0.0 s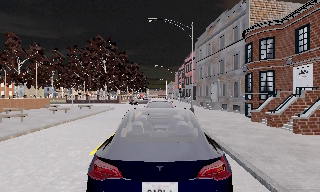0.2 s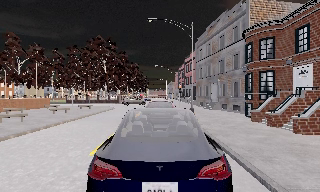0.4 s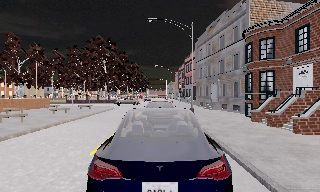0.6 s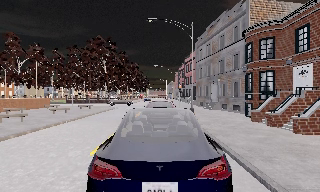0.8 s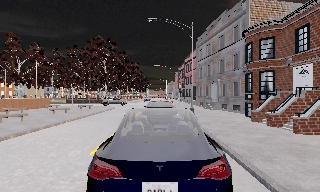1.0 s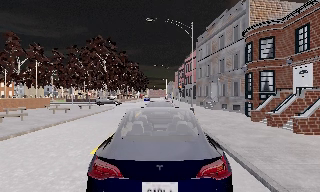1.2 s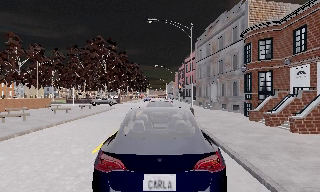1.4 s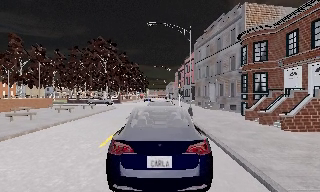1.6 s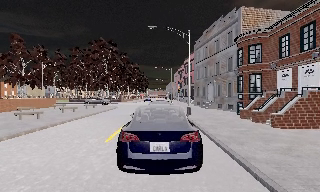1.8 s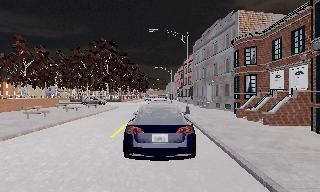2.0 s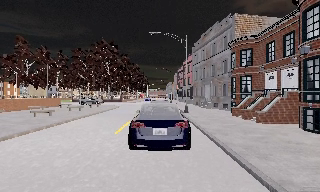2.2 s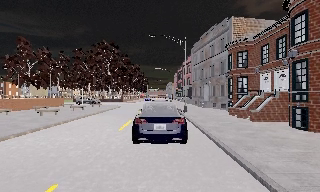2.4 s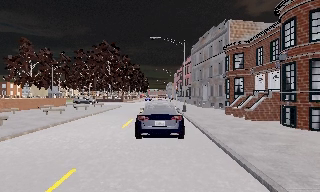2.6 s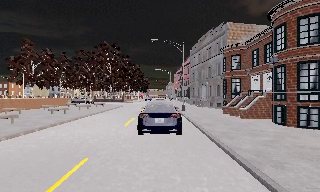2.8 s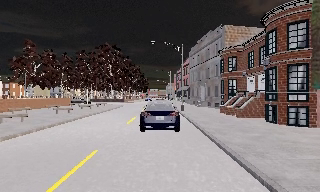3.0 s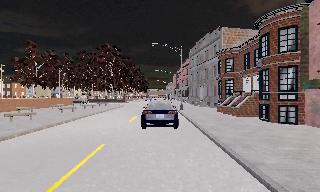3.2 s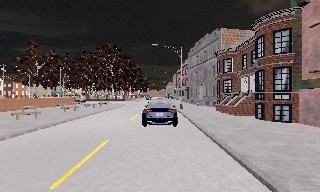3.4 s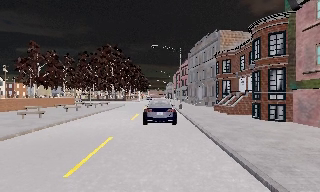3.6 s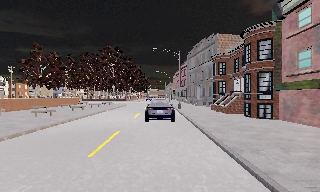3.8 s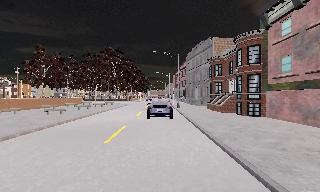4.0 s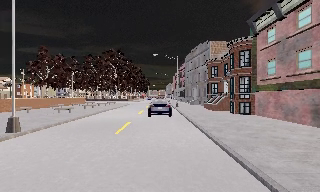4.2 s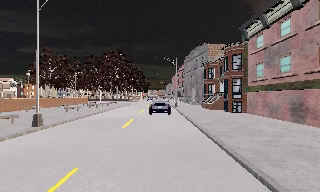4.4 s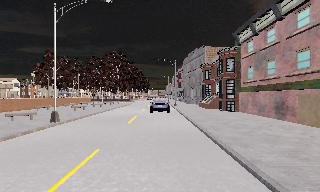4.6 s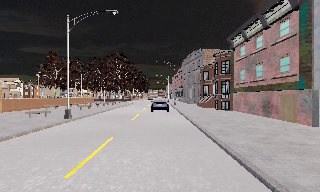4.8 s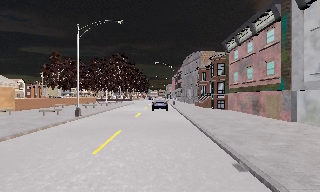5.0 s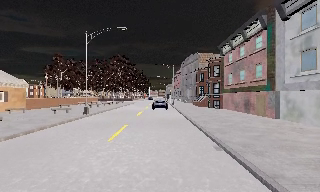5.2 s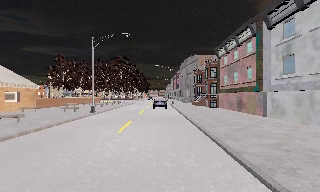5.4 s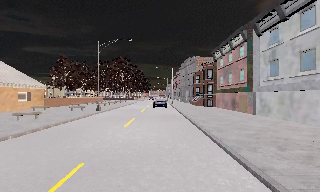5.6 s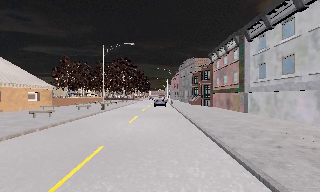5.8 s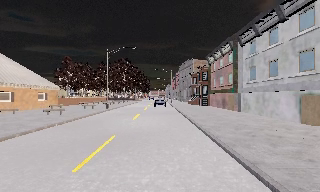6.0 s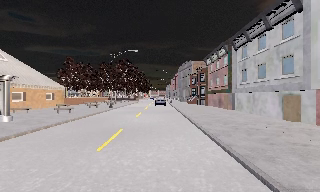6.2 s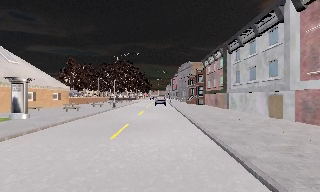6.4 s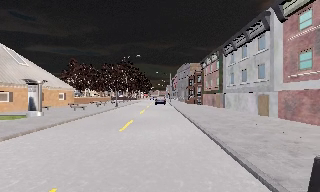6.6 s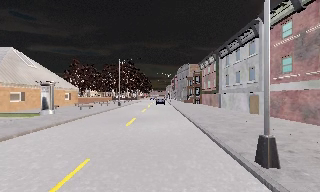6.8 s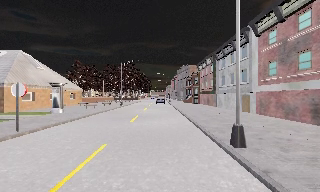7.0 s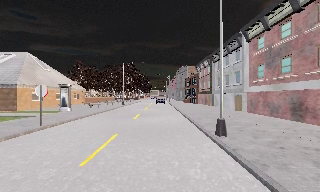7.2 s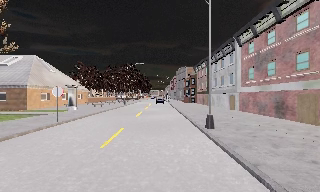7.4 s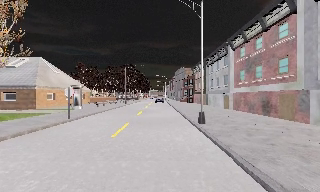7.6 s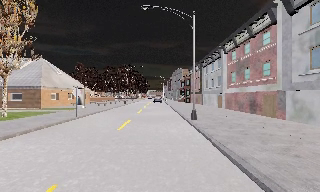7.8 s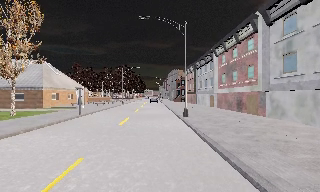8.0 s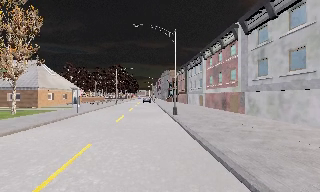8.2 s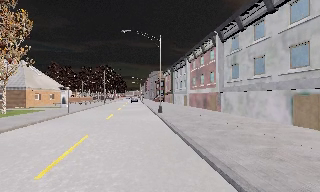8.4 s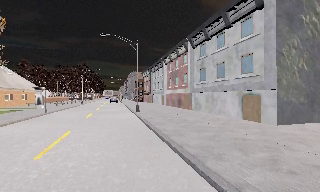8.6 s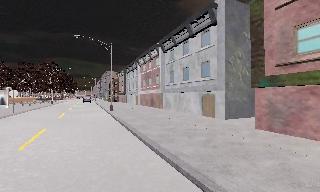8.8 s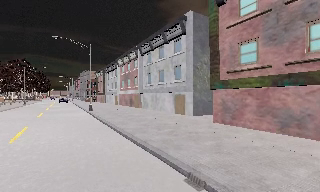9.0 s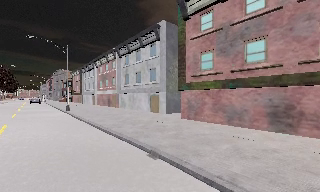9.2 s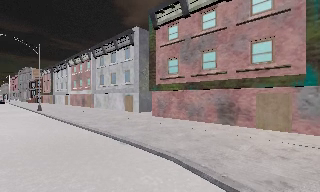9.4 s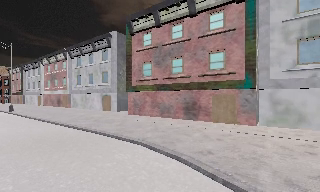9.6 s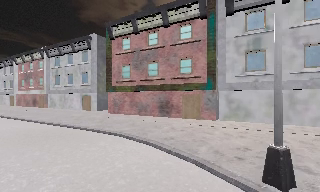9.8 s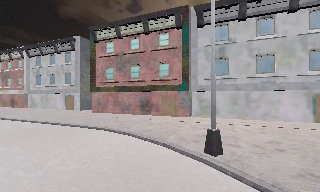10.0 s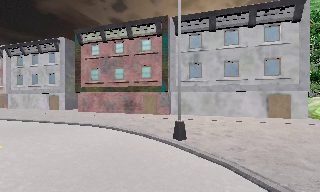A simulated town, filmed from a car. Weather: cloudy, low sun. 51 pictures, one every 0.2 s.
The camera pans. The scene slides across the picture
to the left.
The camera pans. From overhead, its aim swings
clockwise.
0.0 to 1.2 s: The camera shifts only a little, or ends up much as it began.
1.2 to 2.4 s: The camera travels backward, about 4 m, so what stands in front gets smaller.
2.4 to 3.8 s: The camera travels backward, about 5 m, so what stands in front gets smaller. It gains speed.
3.8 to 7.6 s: The camera travels backward, about 25 m, so what stands in front gets smaller.
7.6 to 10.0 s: The camera swings to its right by about 70 degrees, and the scene slides to the left. It travels backward, about 17 m.
The film runs backward here.
